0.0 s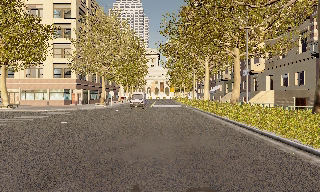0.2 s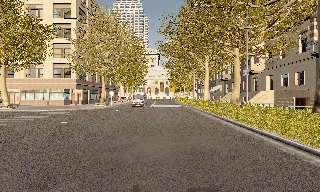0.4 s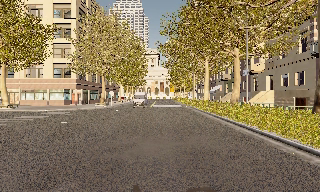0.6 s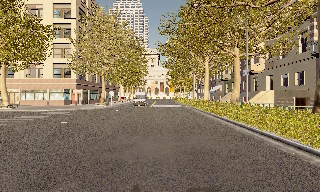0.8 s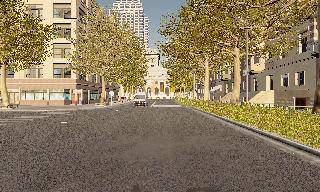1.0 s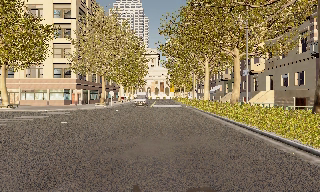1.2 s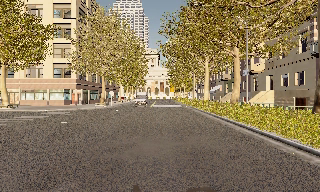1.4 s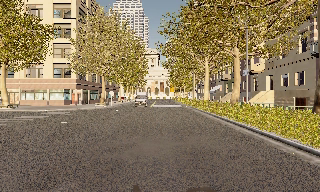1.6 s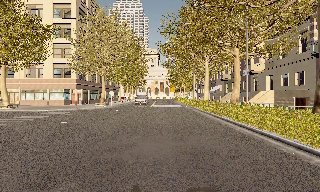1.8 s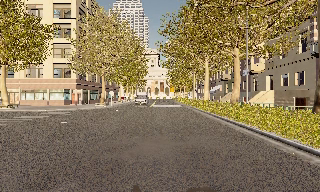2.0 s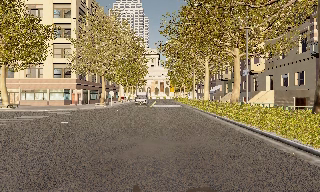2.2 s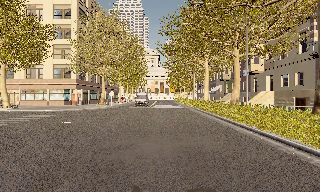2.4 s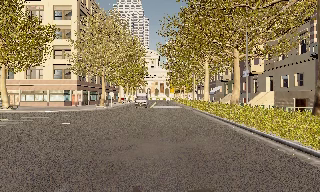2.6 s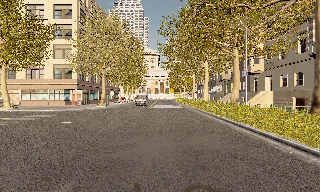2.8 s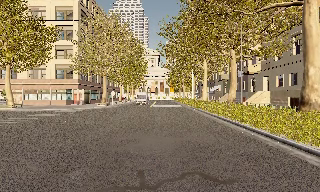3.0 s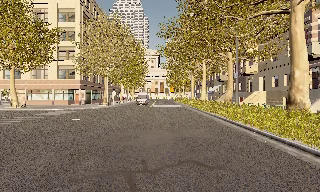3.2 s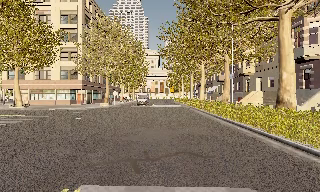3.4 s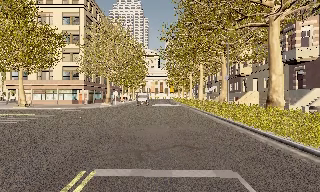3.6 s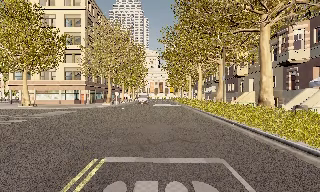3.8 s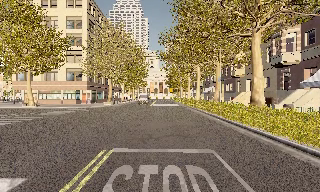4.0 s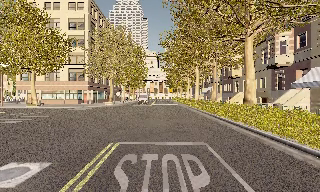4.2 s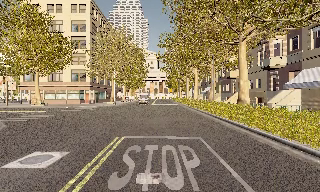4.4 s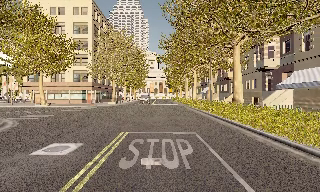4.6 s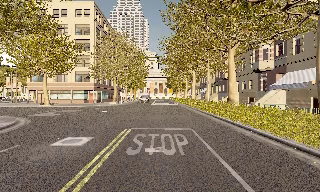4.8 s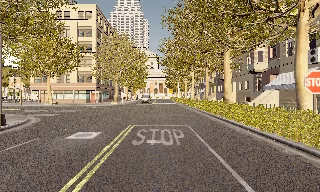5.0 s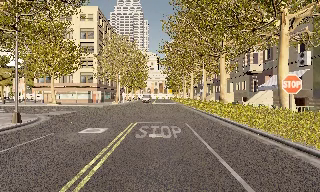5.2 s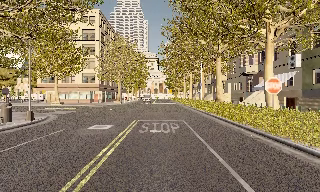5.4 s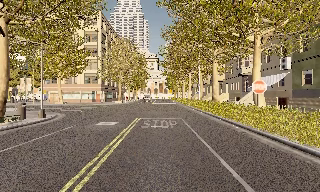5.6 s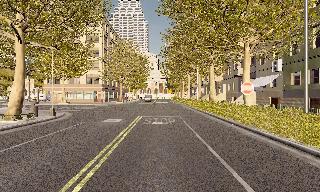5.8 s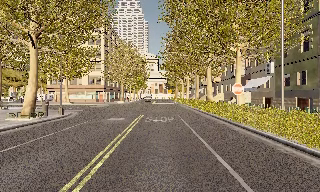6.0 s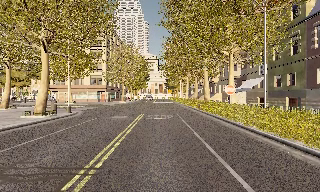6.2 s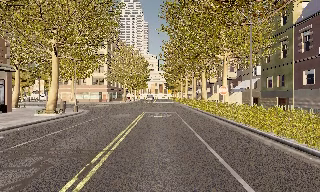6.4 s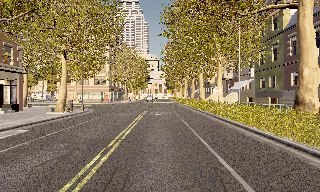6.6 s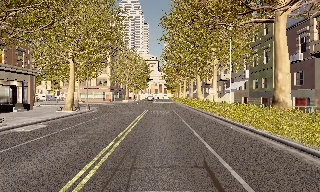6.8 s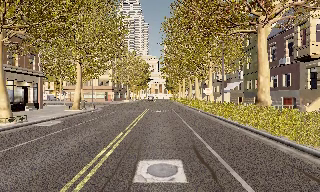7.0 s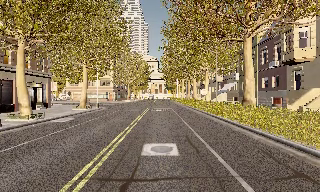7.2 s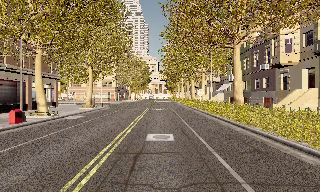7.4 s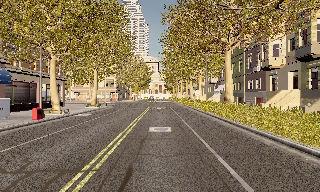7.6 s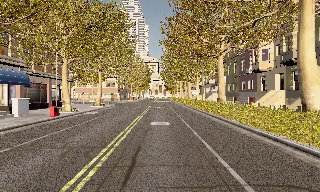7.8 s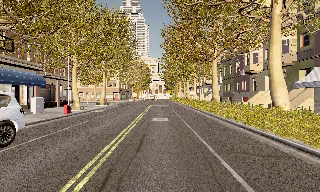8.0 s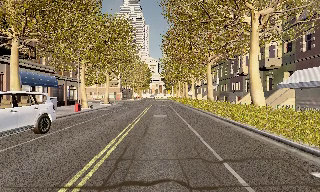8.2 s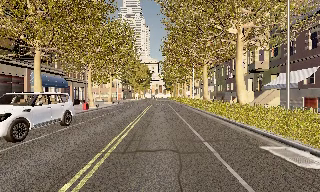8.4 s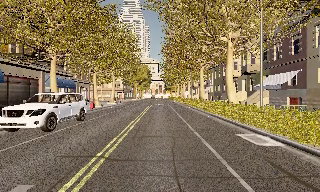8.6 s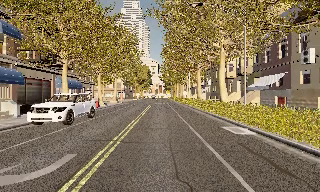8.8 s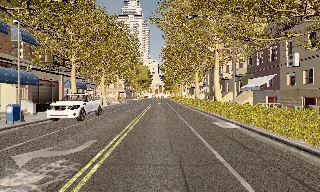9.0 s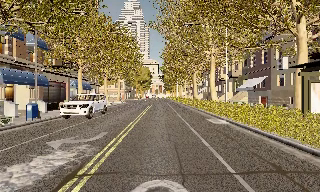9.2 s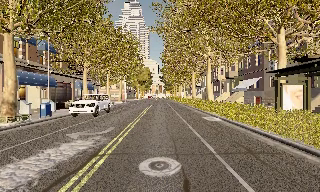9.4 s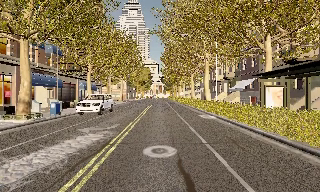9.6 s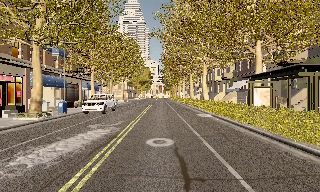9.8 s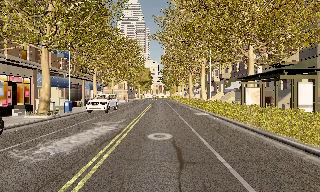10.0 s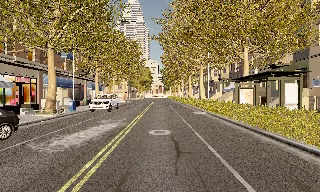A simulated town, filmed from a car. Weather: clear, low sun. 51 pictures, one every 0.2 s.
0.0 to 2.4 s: The camera keeps its place and its aim.
2.4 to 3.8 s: The camera travels backward, about 4.5 m, so what stands in front gets smaller. It gains speed.
3.8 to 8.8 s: The camera travels backward, about 35 m, so what stands in front gets smaller. It gains speed.
8.8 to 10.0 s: The camera travels backward, about 6 m, so what stands in front gets smaller. It loses speed.
The film runs backward here.
